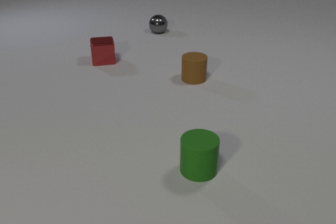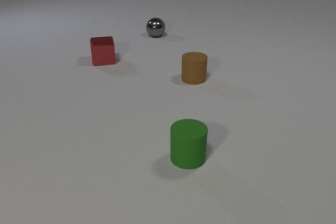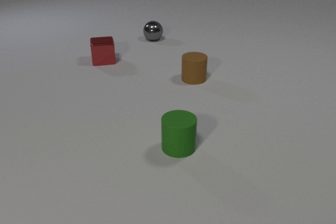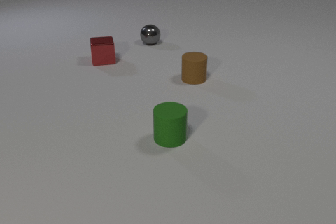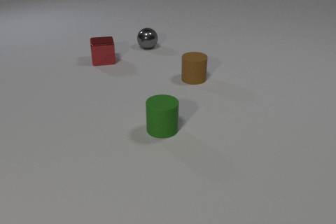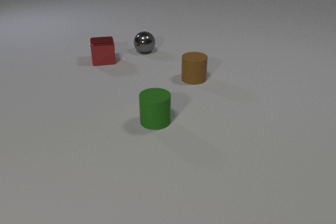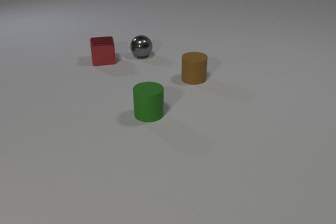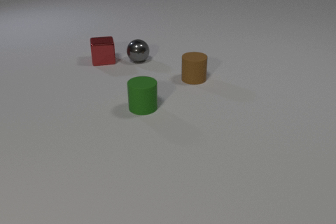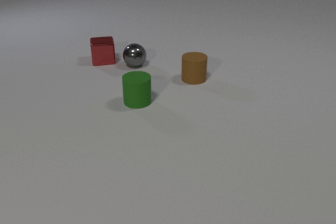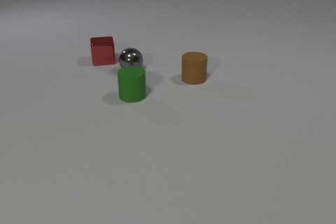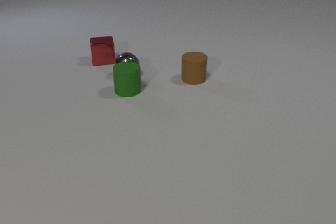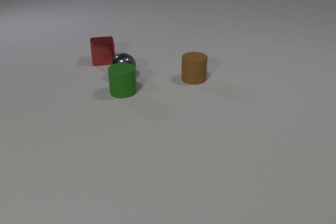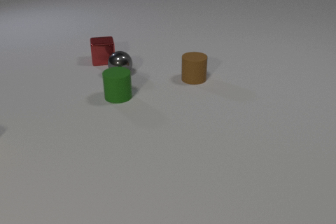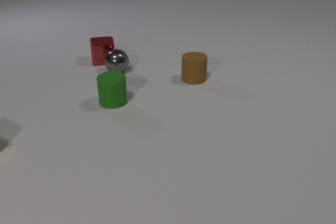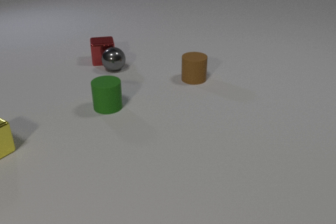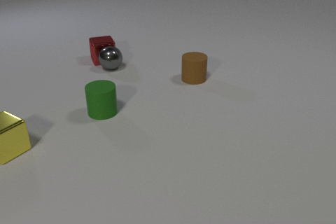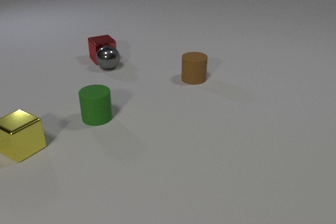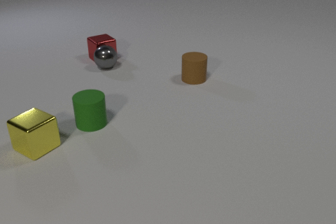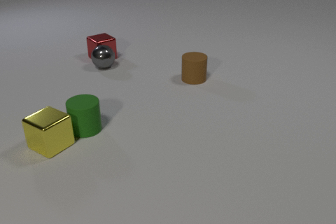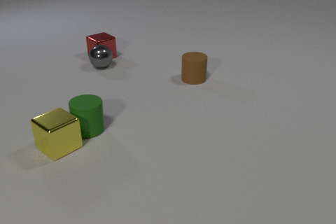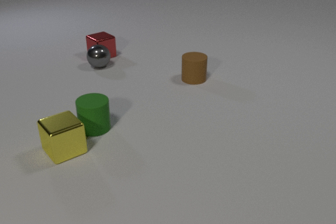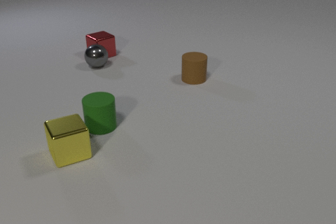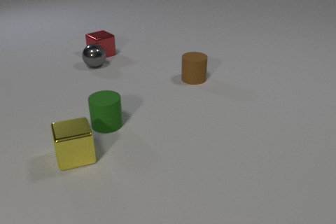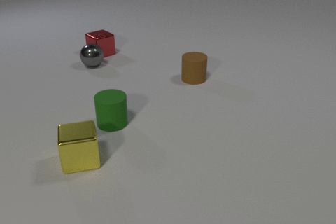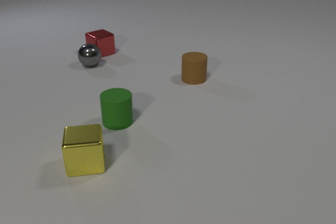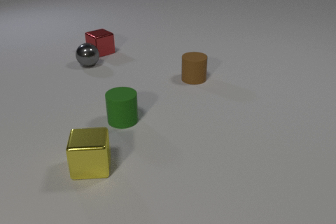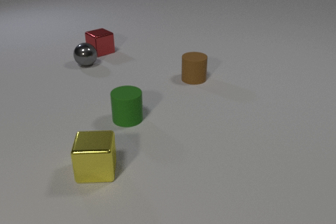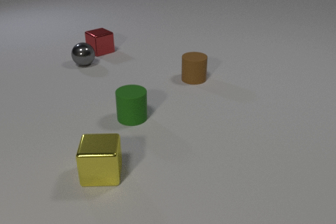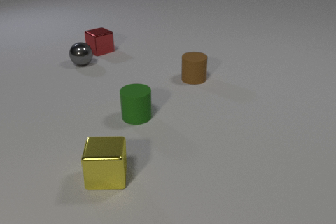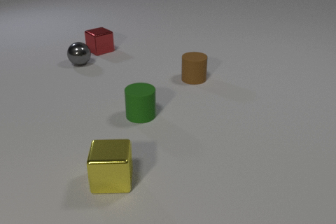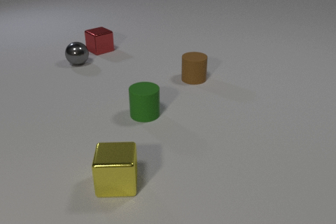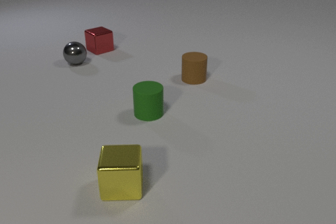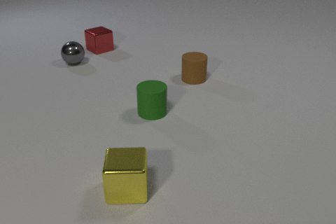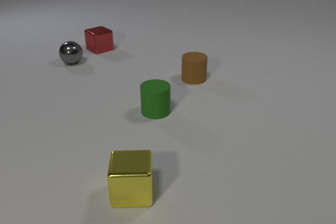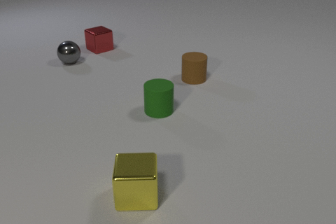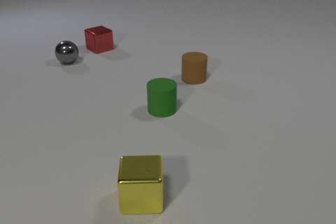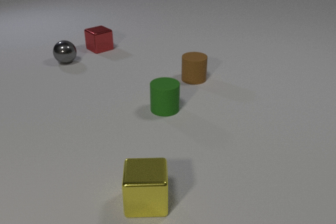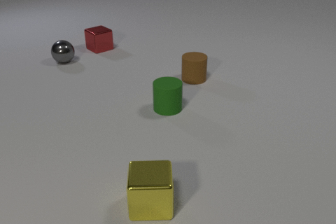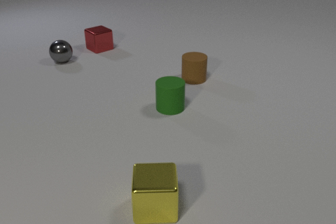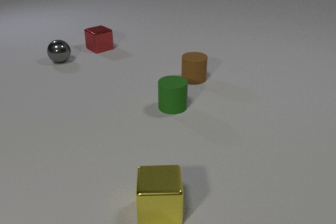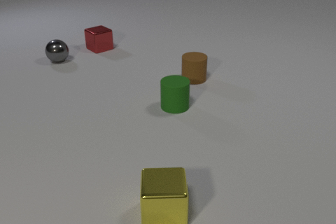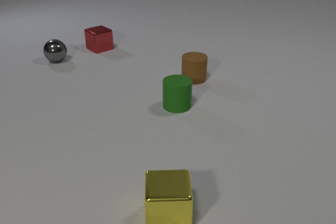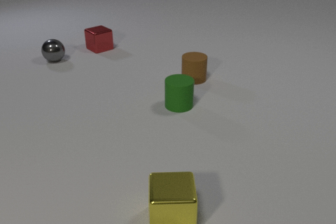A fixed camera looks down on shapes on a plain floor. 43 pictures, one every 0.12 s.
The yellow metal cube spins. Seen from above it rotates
clockwise.
The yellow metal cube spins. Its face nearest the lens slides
to the left.
0.00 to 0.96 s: The gray metal sphere rolls toward the camera. The green rubber cylinder slides away from the camera and to the left.
0.96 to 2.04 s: The gray metal sphere rolls to the left. The green rubber cylinder slides to the left and toward the camera. The yellow metal cube comes in at the left edge, slides to the right. The red metal cube slides away from the camera, spins counterclockwise seen from above by about 15 degrees, its near face sliding to the right. The gray metal sphere and the green rubber cylinder collide. The gray metal sphere and the red metal cube collide.
2.04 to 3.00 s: The gray metal sphere rolls to the left and away from the camera. The green rubber cylinder slides to the right. The yellow metal cube slides to the right and toward the camera, spins clockwise seen from above by about 45 degrees, its near face sliding to the left. The red metal cube slides away from the camera. The green rubber cylinder and the yellow metal cube collide.
3.00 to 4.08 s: The gray metal sphere rolls to the left and away from the camera. The green rubber cylinder slides to the right and away from the camera. The yellow metal cube slides toward the camera and to the right. The red metal cube slides away from the camera.
4.08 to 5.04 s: The gray metal sphere rolls to the left and away from the camera. The green rubber cylinder slides to the right and away from the camera. The yellow metal cube slides to the right and toward the camera.
How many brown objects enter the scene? 0.
How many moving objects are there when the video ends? 3.
What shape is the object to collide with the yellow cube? cylinder.
